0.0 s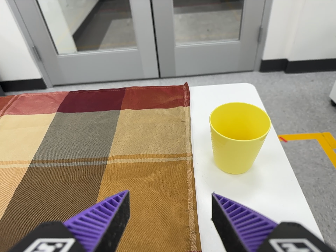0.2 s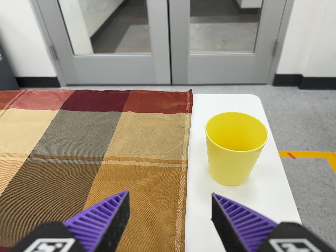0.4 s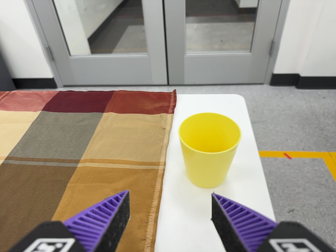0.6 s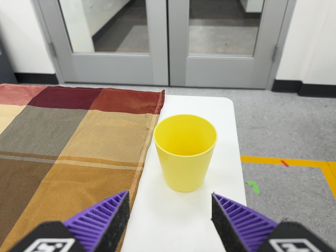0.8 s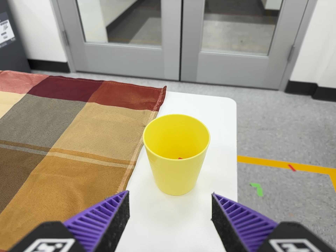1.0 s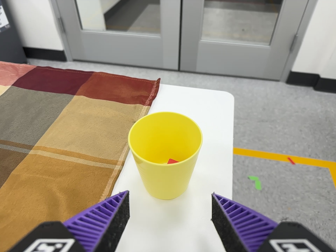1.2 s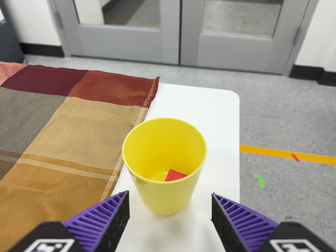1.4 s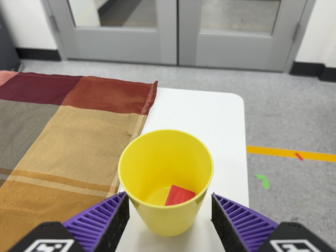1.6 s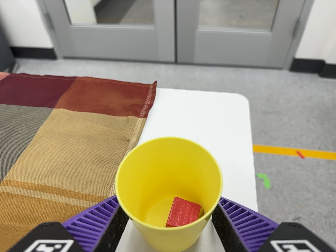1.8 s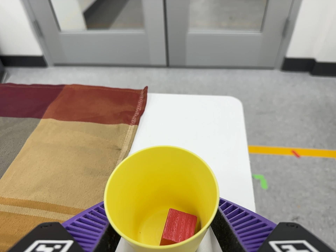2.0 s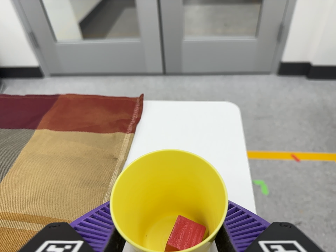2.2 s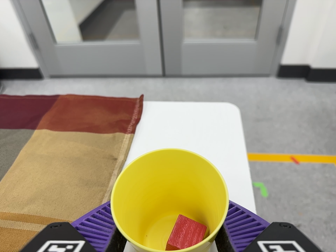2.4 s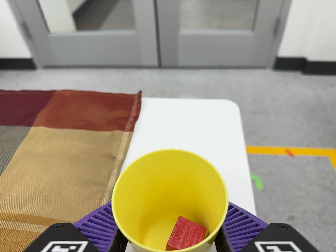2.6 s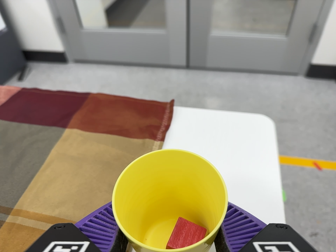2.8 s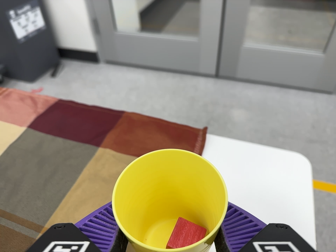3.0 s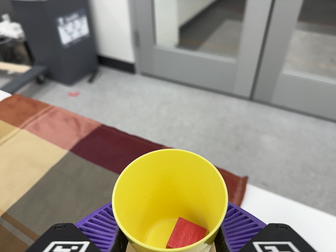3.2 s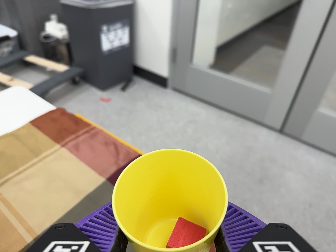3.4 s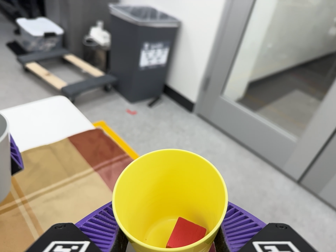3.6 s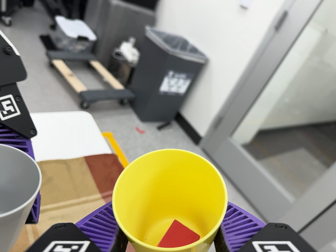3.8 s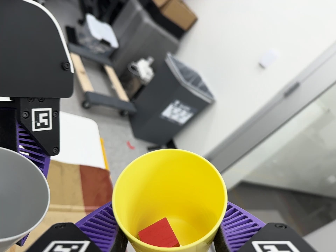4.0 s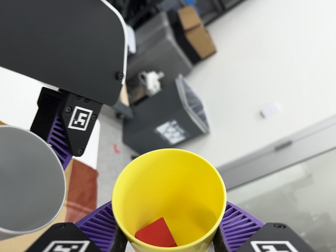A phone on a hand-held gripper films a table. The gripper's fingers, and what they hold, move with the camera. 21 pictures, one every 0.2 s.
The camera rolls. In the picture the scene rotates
clockwise.
0.0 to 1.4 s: The camera travels to its right and forward, about 18 cm, so close, fixed things drift to the left. It rolls about its line of sight by about 10 degrees, and the scene rotates clockwise.
1.4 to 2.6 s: The camera shifts only a little, or ends up much as it began.
2.6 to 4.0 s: The scene slides to the right, as the camera pans about 15 degrees to its left. It travels toward the top of its view and to its left, about 36 cm, so close, fixed things drift downward. Its aim tips toward the top of its view by about 20 degrees, and the scene shifts downward. It rolls about its line of sight by about 85 degrees, and the scene rotates clockwise.
The film runs forward here.
